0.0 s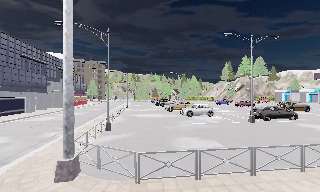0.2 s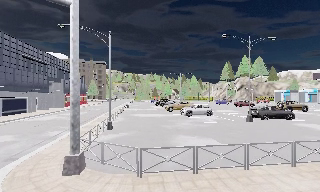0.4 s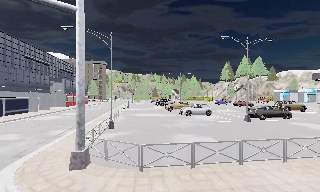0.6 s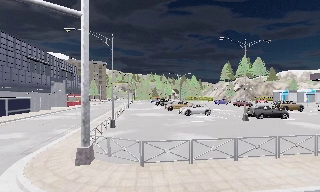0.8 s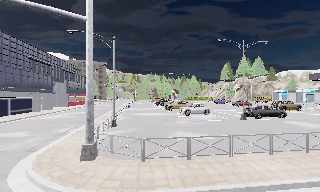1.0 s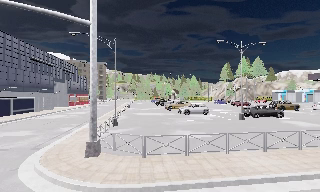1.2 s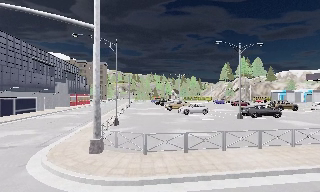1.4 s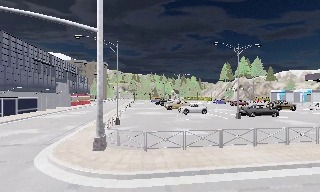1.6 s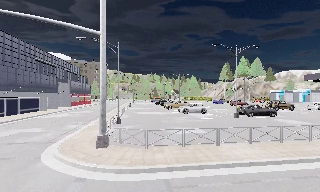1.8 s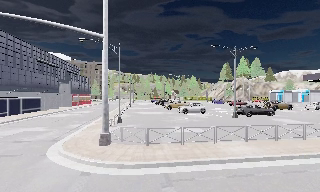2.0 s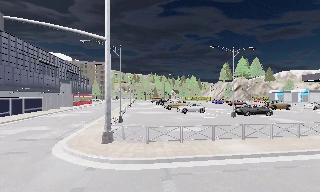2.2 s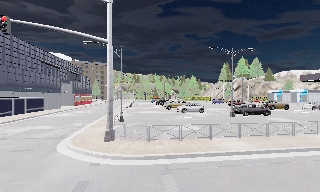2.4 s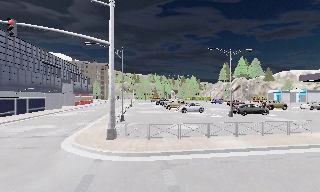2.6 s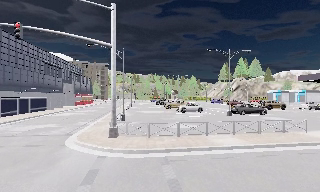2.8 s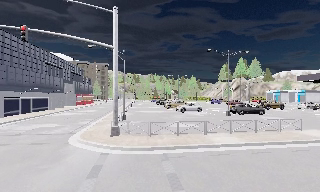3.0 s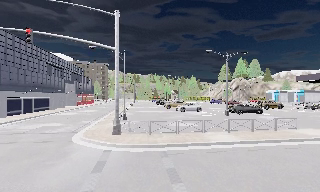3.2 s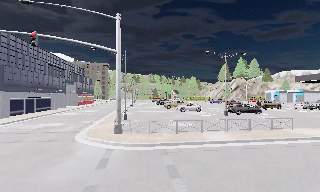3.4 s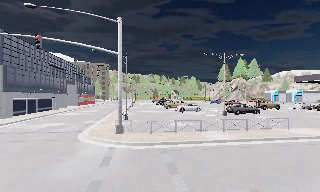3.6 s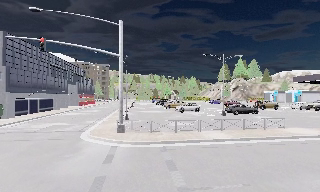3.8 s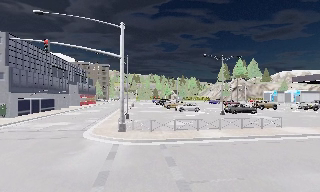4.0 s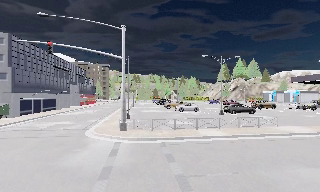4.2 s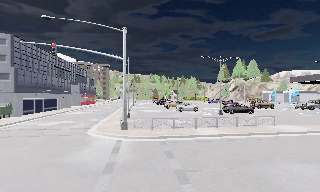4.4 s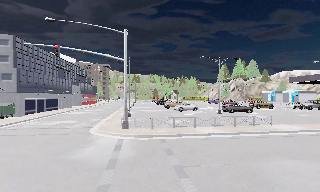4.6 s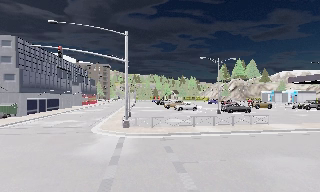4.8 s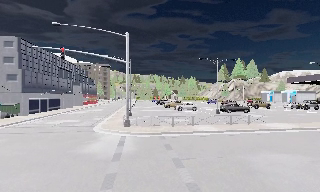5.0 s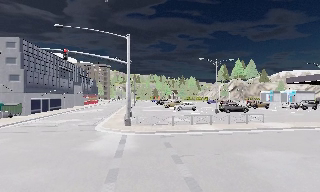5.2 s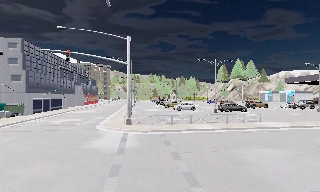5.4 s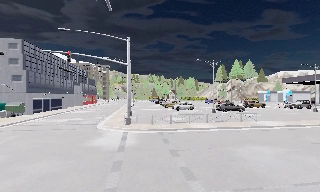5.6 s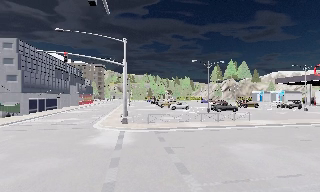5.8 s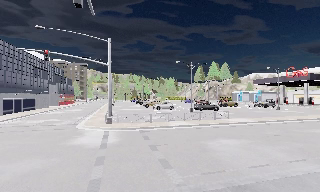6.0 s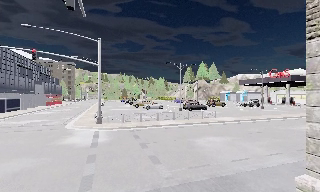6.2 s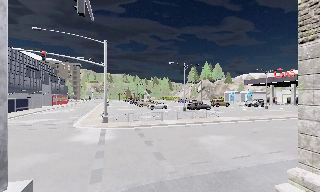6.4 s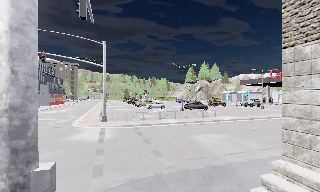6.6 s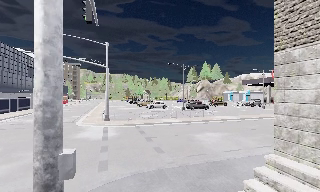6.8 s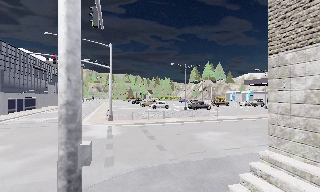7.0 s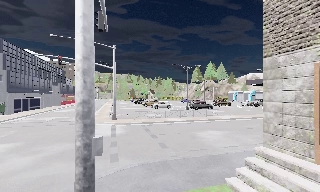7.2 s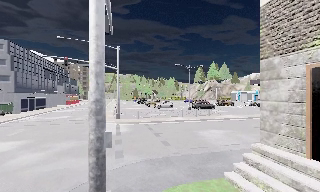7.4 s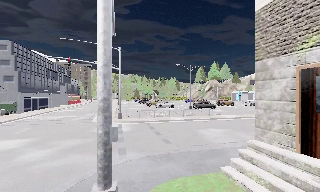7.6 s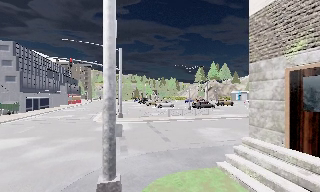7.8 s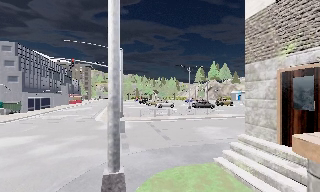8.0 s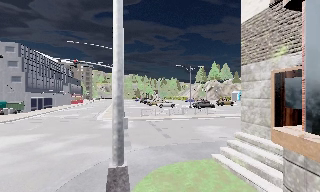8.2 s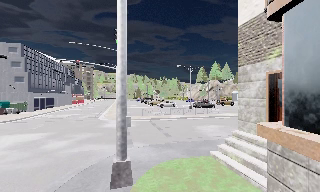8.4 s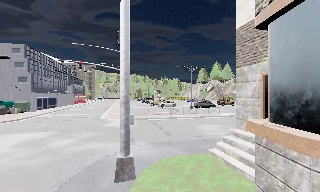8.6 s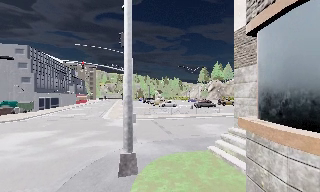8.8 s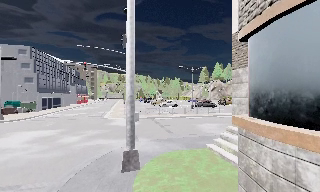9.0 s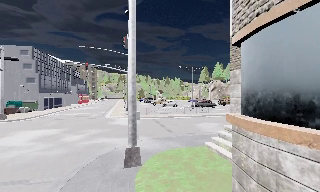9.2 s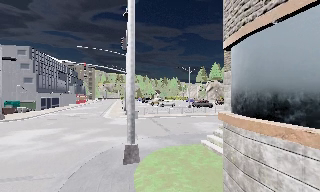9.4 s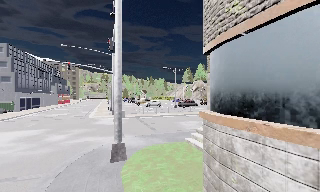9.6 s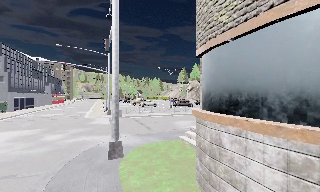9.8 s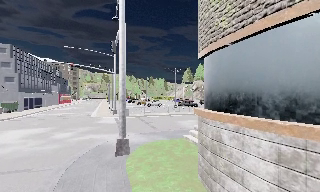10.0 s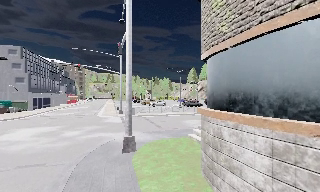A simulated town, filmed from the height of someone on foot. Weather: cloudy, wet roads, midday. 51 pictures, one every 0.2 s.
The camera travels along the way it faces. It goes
backward.
0.0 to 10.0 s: The camera travels backward, about 17 m, so what stands in front gets smaller.
The film runs backward here.
